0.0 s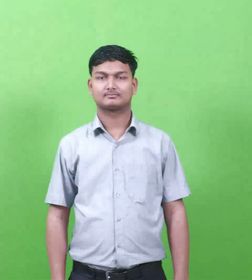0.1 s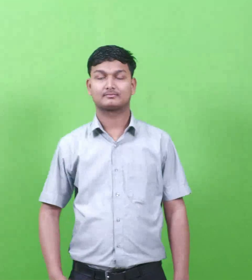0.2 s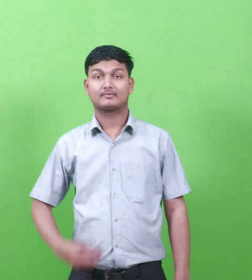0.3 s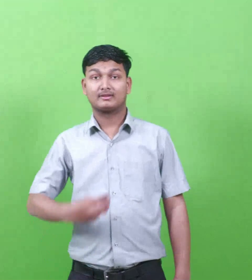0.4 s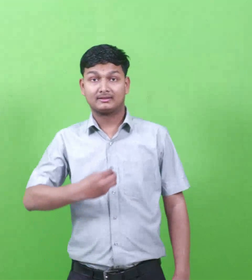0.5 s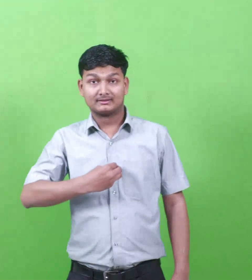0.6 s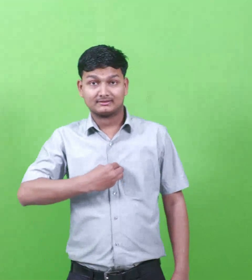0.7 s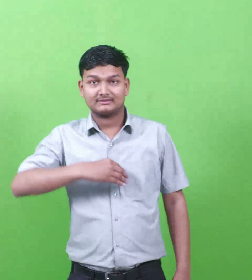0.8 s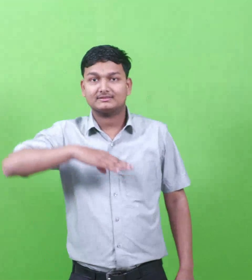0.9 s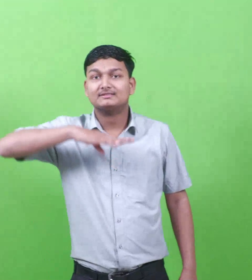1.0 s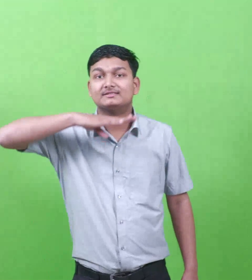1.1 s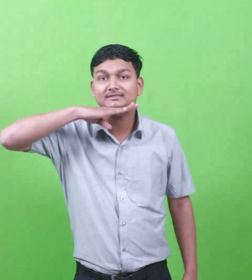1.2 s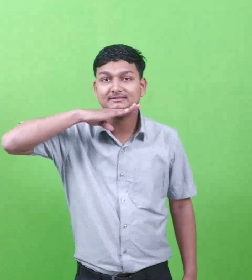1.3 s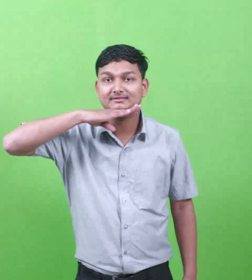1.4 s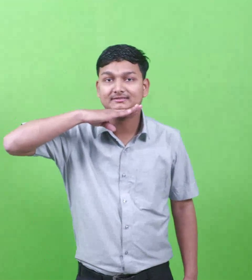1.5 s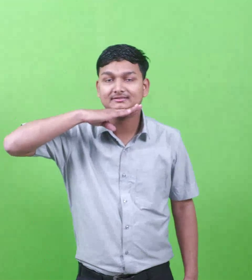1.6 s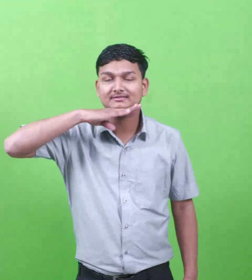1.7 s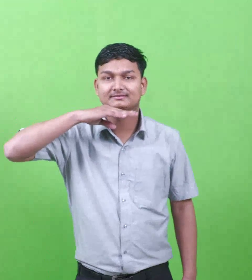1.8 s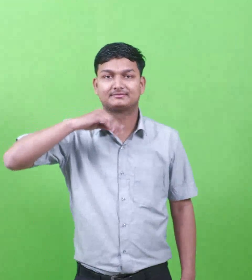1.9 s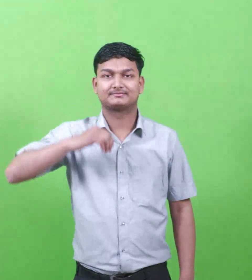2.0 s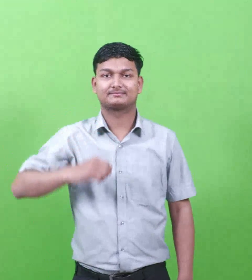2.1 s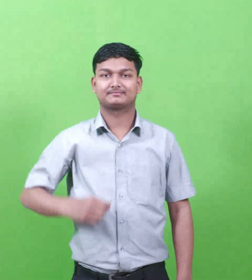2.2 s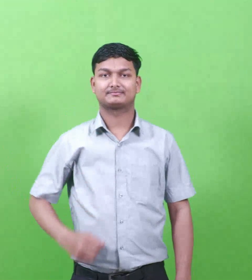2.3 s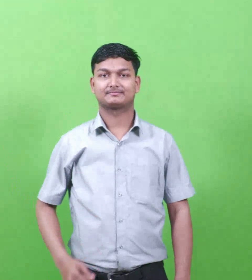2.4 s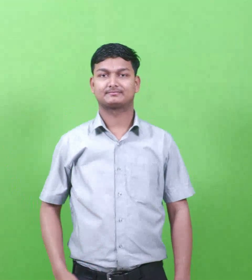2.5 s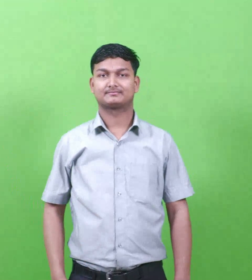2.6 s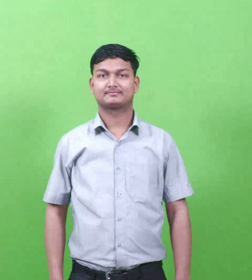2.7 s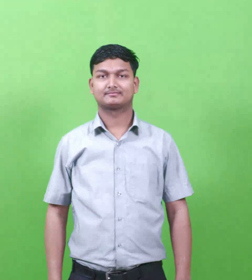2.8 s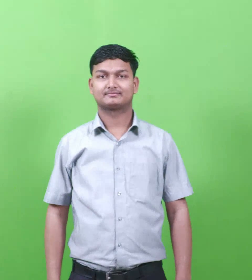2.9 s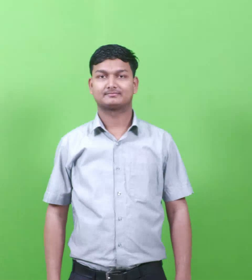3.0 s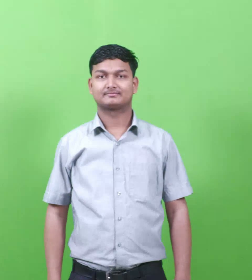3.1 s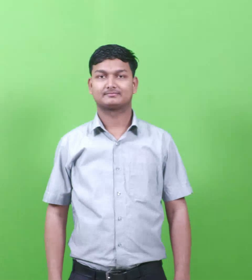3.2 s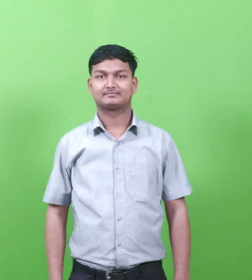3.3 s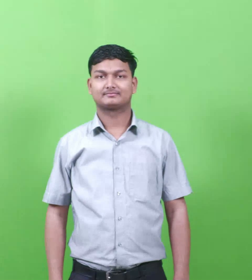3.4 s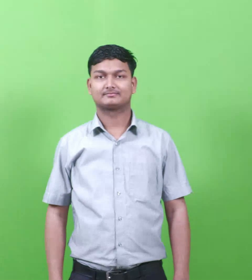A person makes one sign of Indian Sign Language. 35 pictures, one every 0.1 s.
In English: mahlon
